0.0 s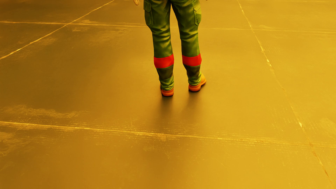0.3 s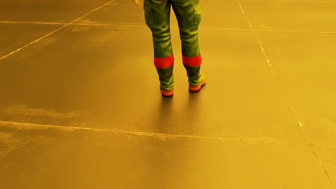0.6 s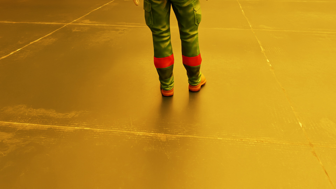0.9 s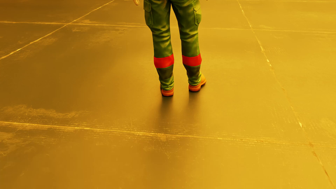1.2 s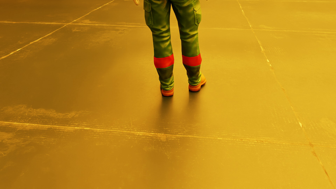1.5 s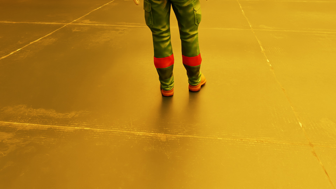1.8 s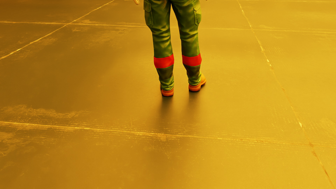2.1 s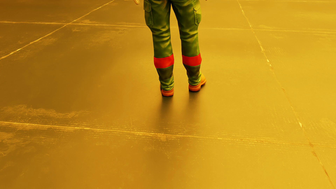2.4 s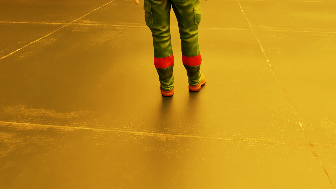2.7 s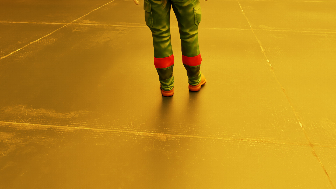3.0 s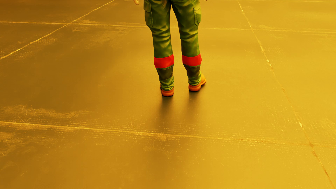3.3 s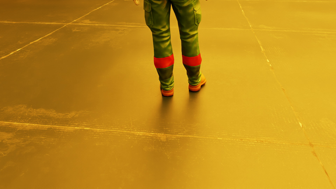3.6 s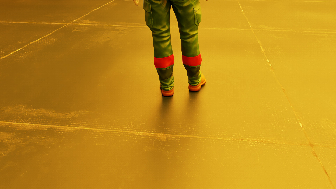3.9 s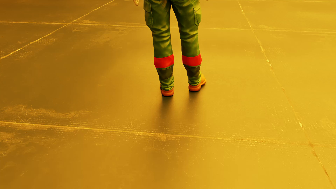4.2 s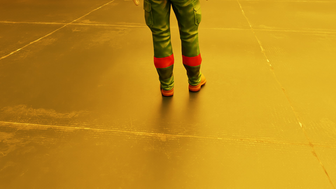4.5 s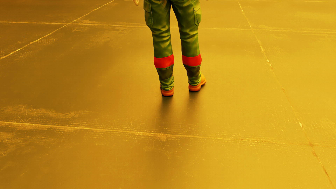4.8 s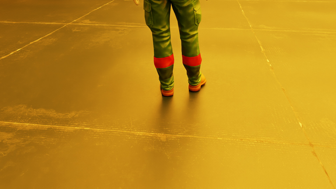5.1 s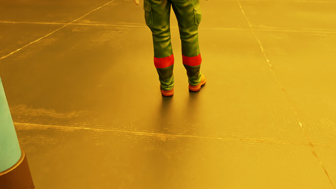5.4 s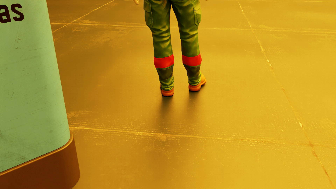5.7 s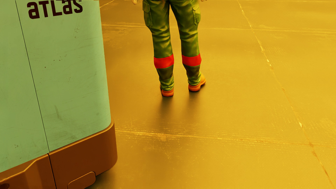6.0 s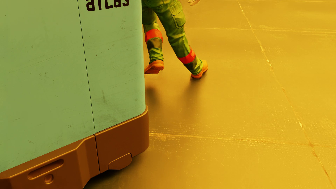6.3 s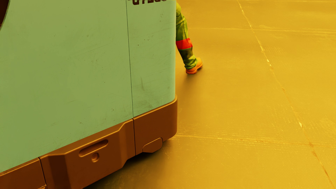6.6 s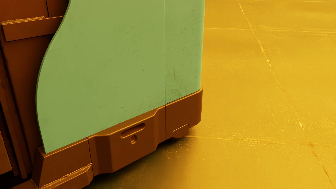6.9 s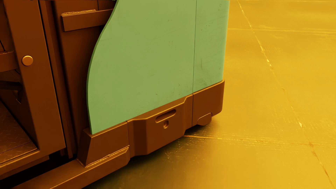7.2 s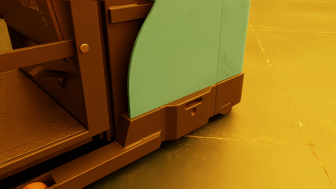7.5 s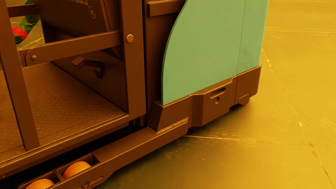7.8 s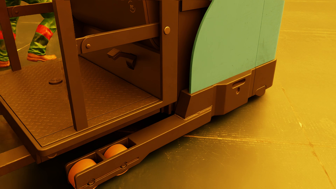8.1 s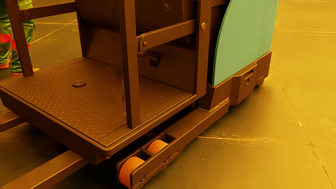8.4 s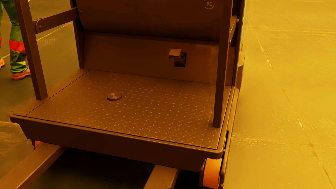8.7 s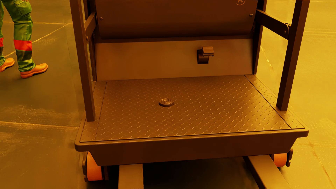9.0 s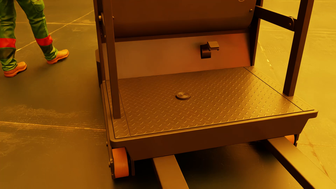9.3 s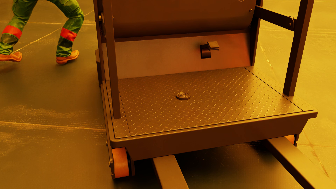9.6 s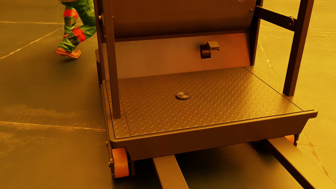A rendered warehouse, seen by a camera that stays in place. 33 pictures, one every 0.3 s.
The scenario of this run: Near miss between a forklift and a person.
